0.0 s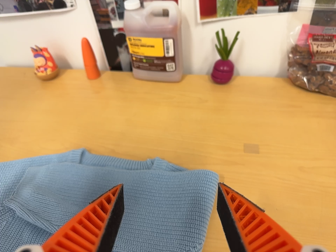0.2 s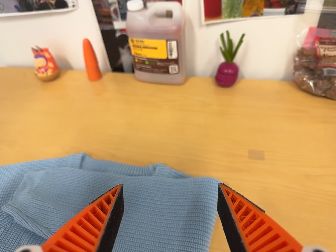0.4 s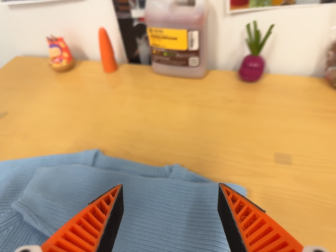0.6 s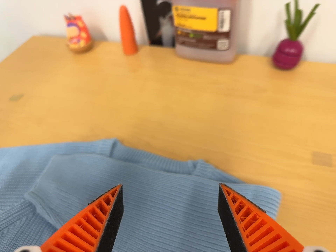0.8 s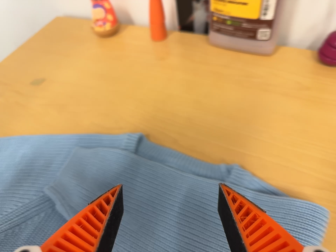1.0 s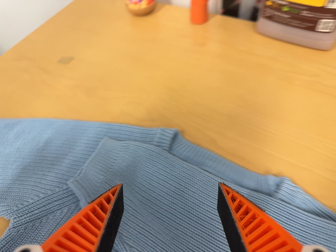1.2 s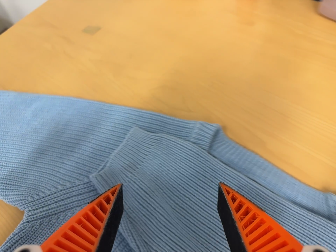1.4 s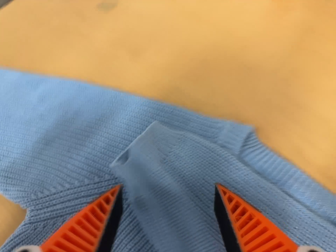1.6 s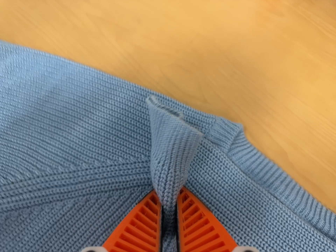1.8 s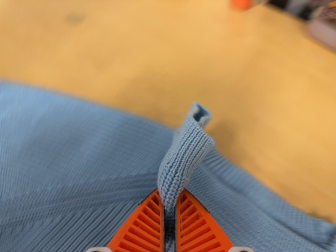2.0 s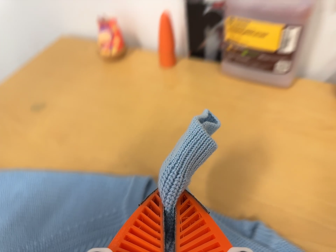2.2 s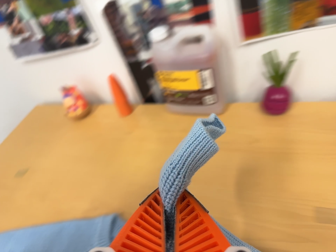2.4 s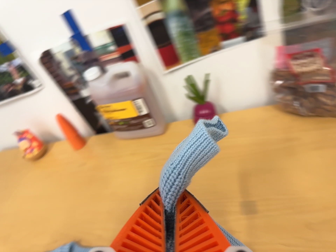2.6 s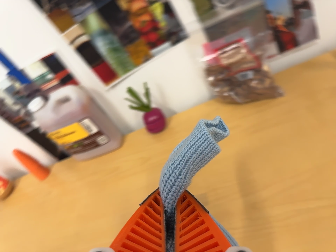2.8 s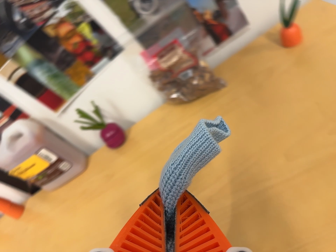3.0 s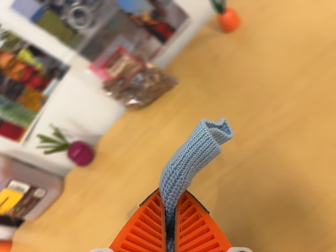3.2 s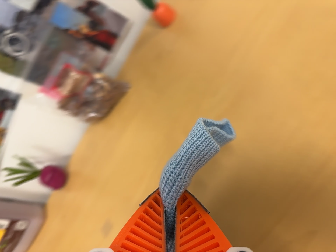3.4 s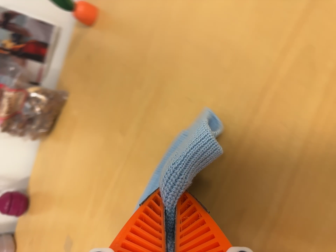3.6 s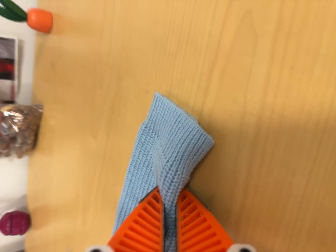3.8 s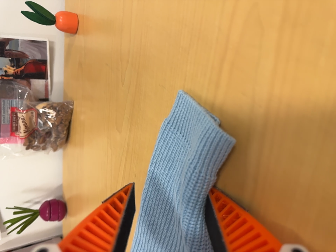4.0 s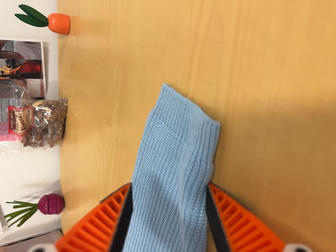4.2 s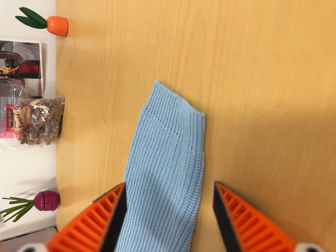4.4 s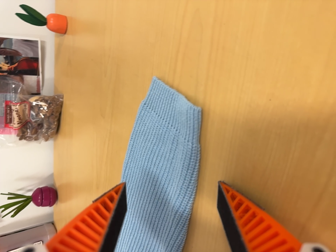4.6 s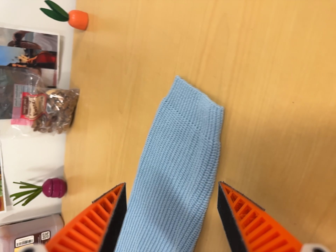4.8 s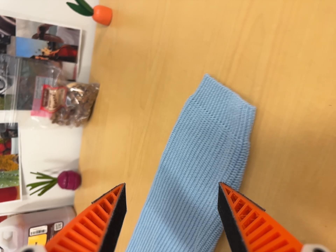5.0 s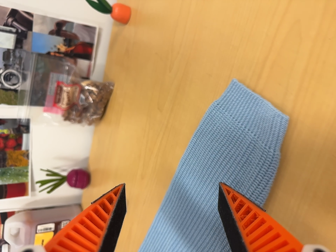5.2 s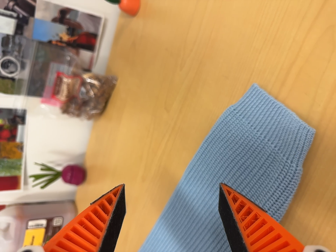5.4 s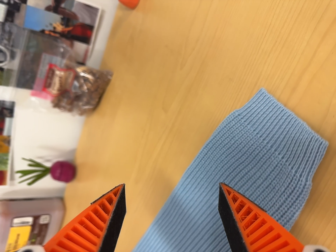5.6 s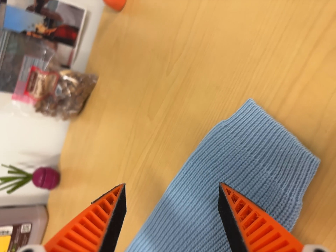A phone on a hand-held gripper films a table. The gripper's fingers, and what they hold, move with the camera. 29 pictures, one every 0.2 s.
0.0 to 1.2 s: The camera pans to its left by about 15 degrees. It travels forward, to its left and toward the top of its view, about 24 cm, so what stands in front looms larger. Its aim tips toward the bottom of its view by about 20 degrees. It rolls about its line of sight by about 20 degrees, and the scene rotates clockwise.
1.2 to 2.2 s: The camera travels to its right and backward, about 18 cm, so close, fixed things drift to the left. Its aim tips toward the top of its view by about 15 degrees, and the scene shifts downward. It rolls about its line of sight by about 20 degrees, and the scene rotates counterclockwise.
2.2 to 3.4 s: The camera pans to its right by about 15 degrees. It travels to its right, about 40 cm, so close, fixed things drift to the left. It rolls about its line of sight by about 70 degrees, and the scene rotates counterclockwise.
3.4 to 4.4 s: The camera travels to its right and backward, about 9 cm. It rolls about its line of sight by about 15 degrees, and the scene rotates counterclockwise.
4.4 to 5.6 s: The camera travels to its left and forward, about 10 cm, so close, fixed things drift to the right. It rolls about its line of sight by about 15 degrees, and the scene rotates clockwise.
The film runs backward here.
